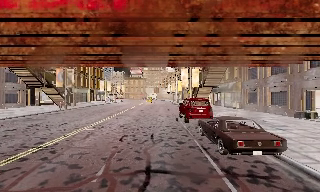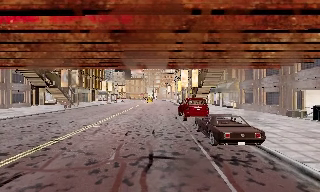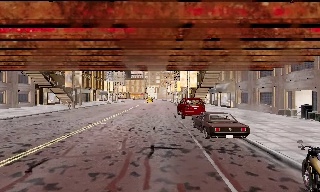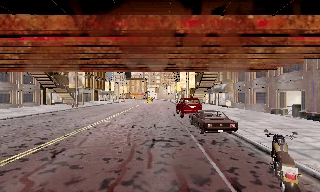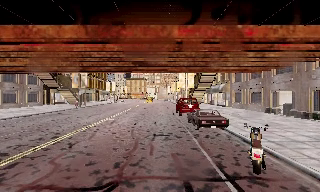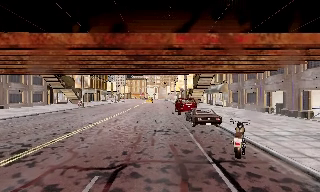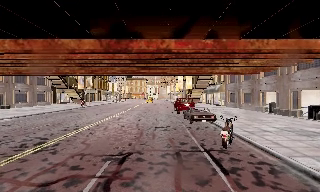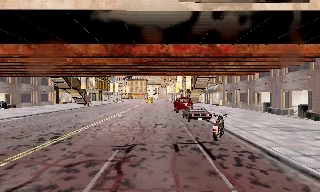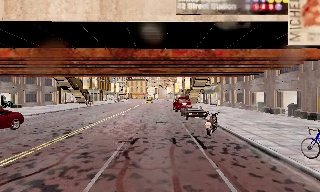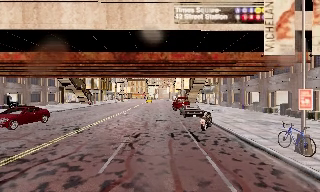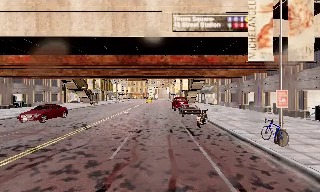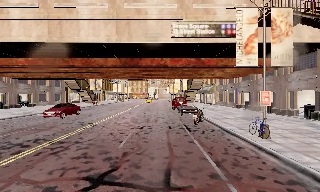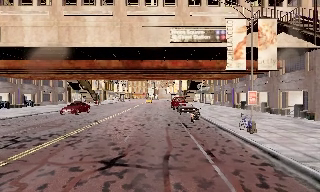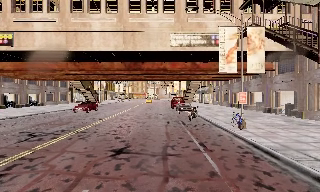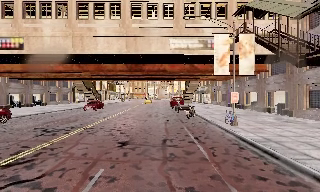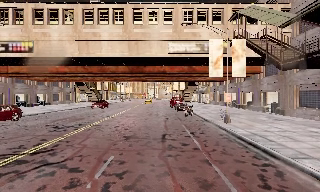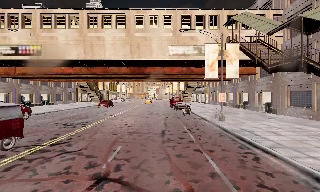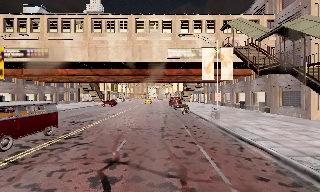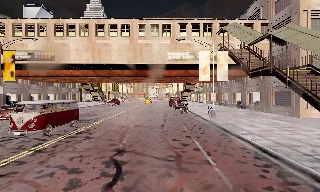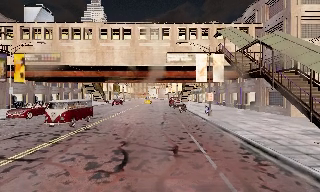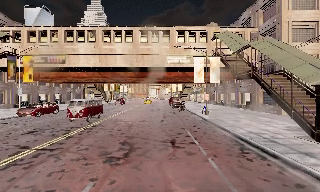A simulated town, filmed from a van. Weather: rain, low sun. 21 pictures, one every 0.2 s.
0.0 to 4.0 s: The camera travels backward, about 20 m, so what stands in front gets smaller.
The film runs backward here.
